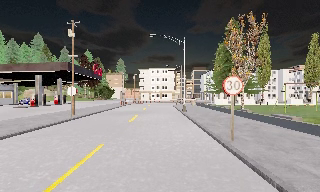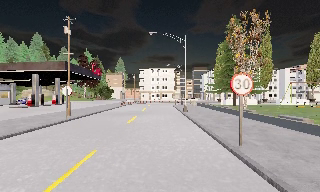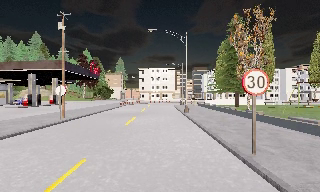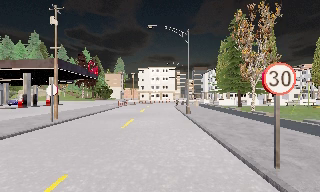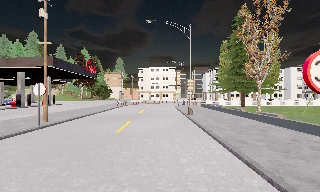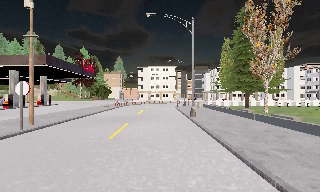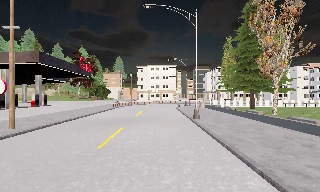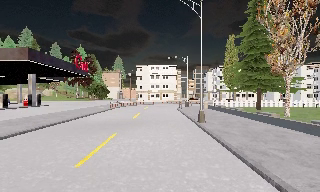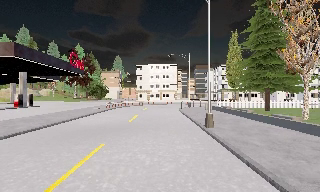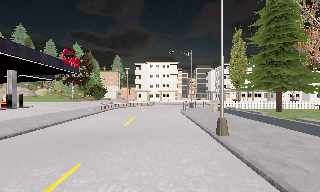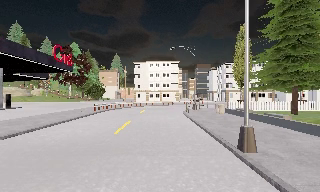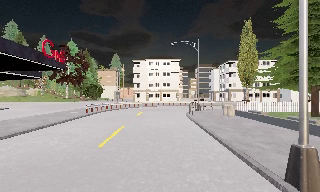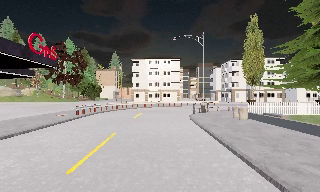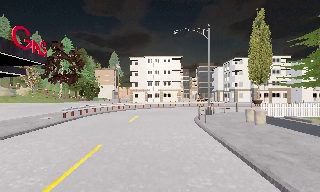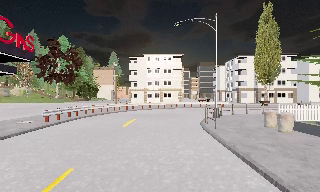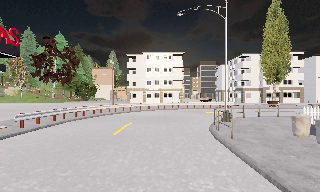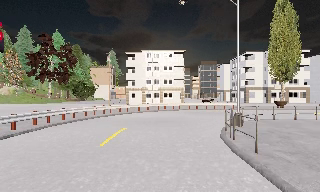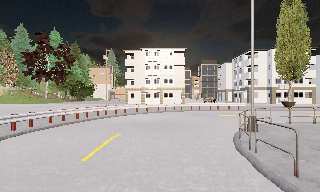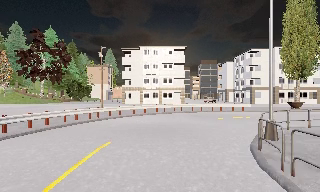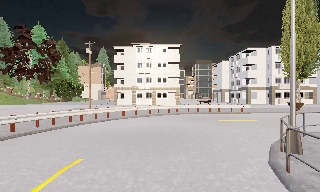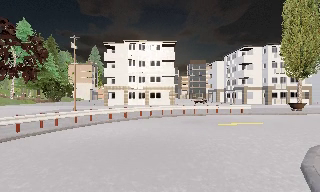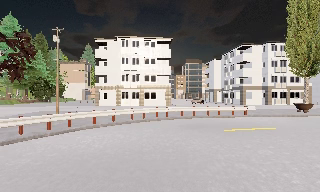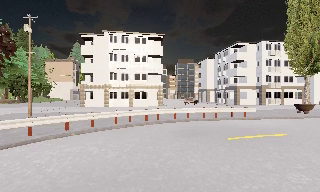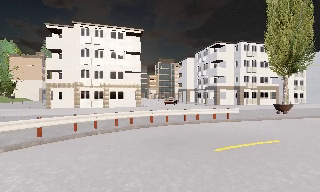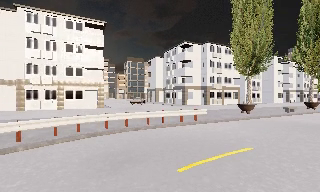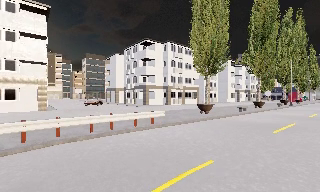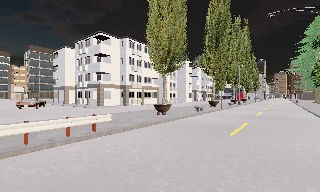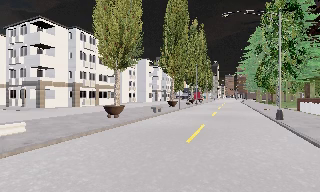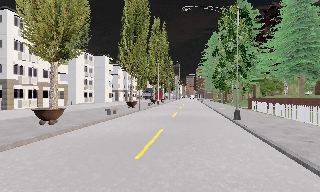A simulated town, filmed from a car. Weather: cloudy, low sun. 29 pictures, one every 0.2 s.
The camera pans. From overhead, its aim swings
clockwise.
The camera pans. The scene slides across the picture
to the left.
0.0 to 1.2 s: The camera travels forward, about 5 m, so what stands in front looms larger. It gains speed.
1.2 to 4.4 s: The camera travels forward, about 25 m, so what stands in front looms larger.
4.4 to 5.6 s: The camera swings to its right by about 70 degrees, and the scene slides to the left. It travels forward, about 10 m.
The film runs forward here.
